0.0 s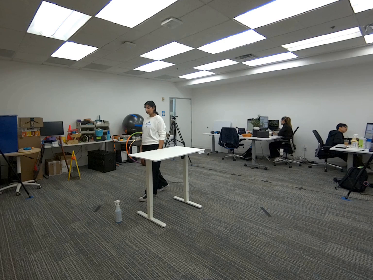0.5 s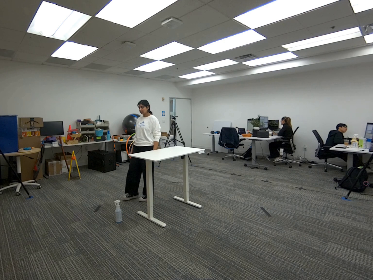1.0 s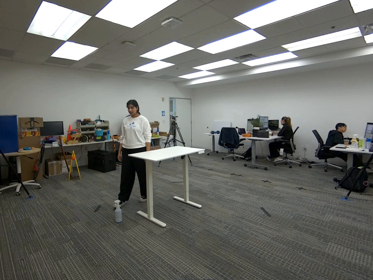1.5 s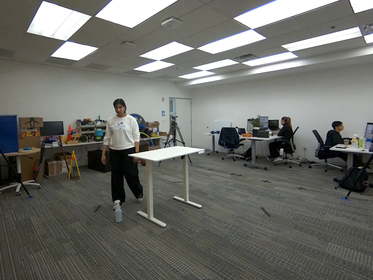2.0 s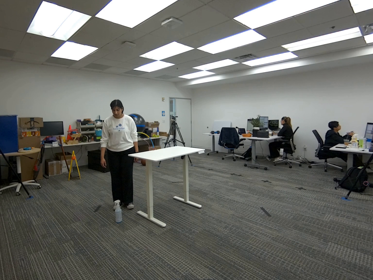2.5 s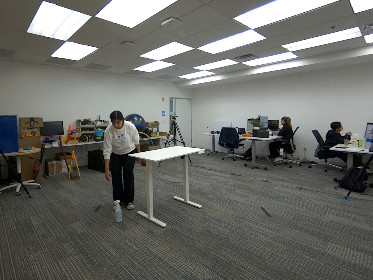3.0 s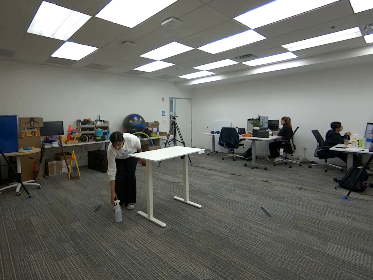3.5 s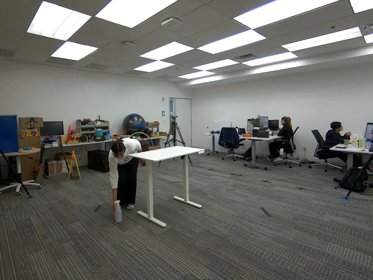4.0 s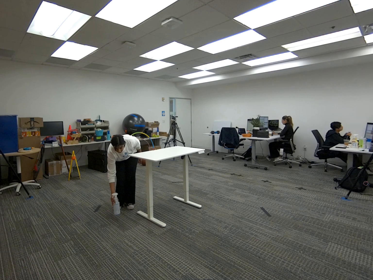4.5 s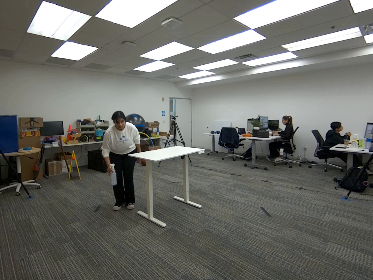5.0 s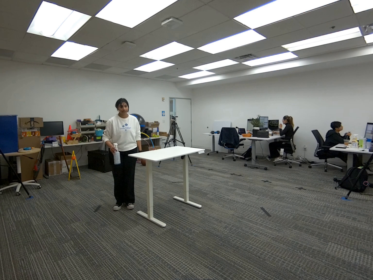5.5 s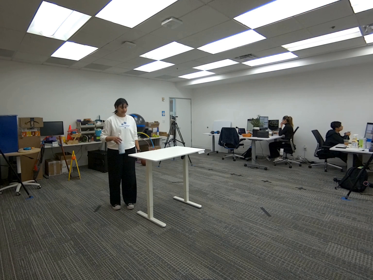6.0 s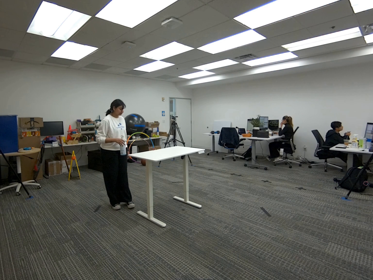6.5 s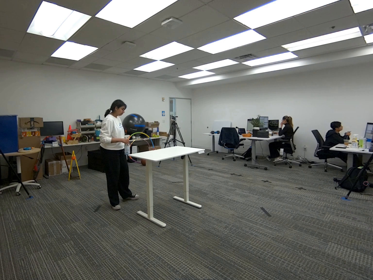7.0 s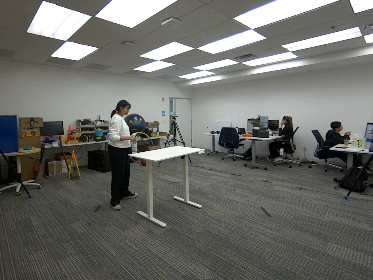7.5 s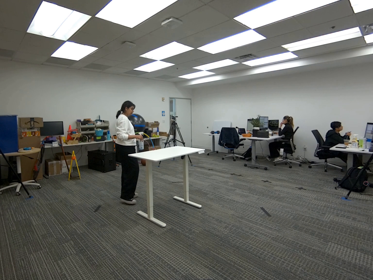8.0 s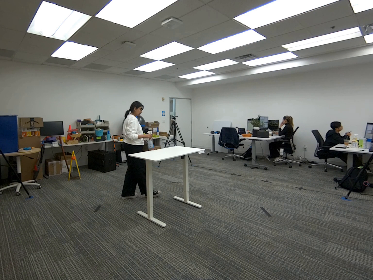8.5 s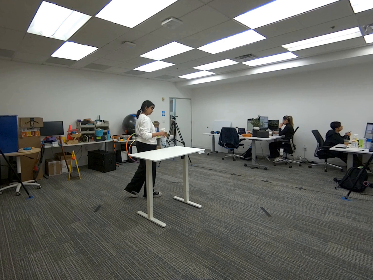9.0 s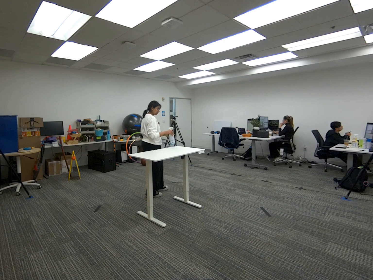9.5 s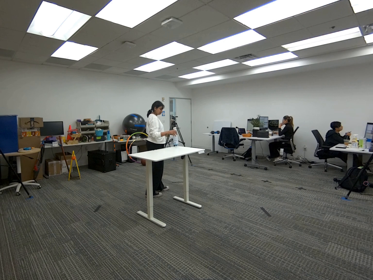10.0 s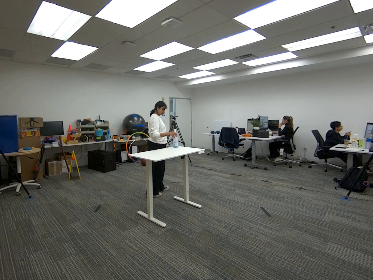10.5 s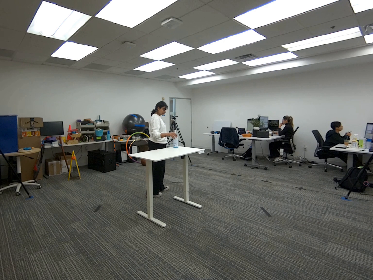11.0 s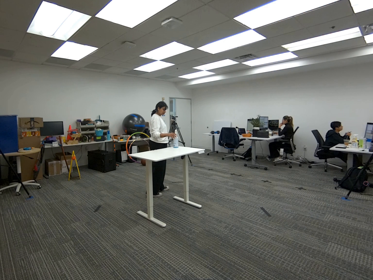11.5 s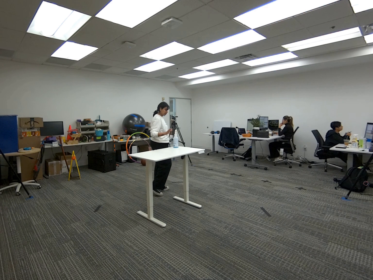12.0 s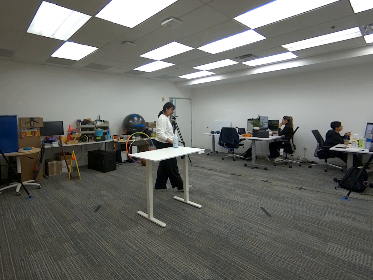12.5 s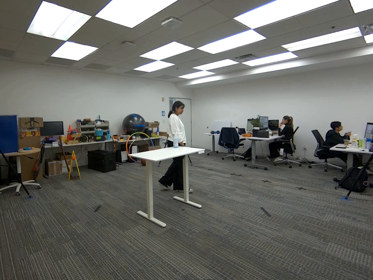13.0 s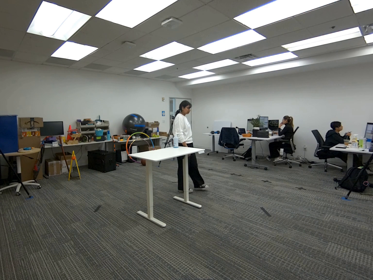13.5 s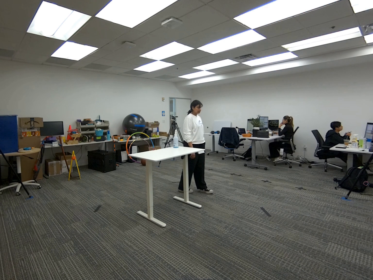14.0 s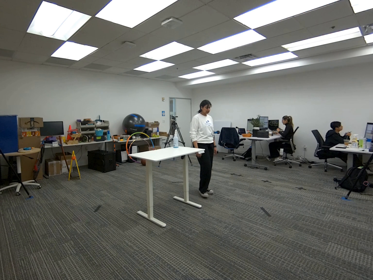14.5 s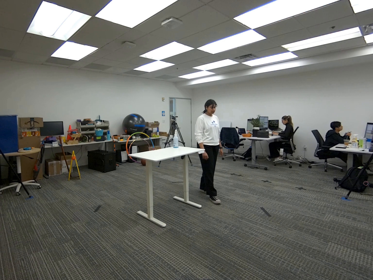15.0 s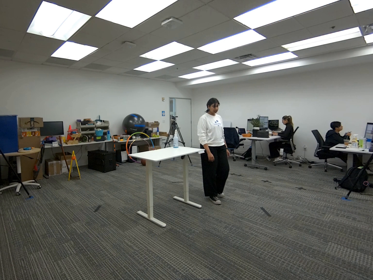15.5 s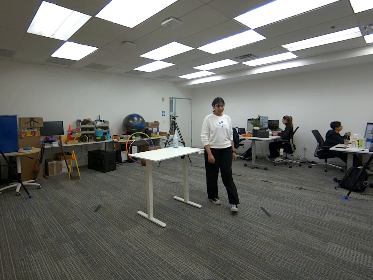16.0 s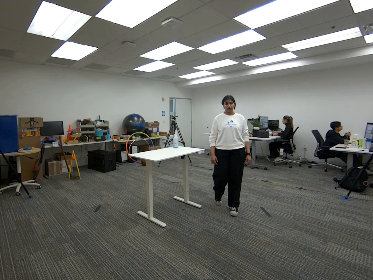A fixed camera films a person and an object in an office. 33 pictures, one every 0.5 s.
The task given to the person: Walk to the spray bottle on the ground, pick up the spray bottle with your right hand and place it on the white desk.
